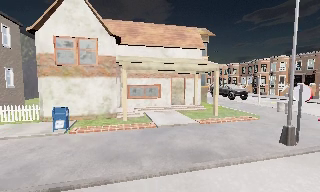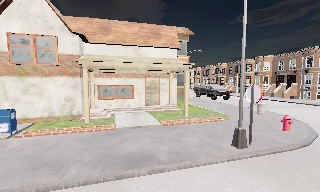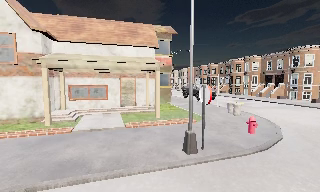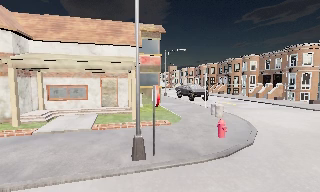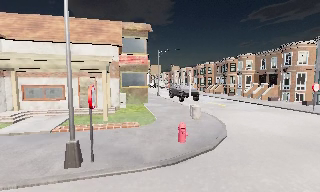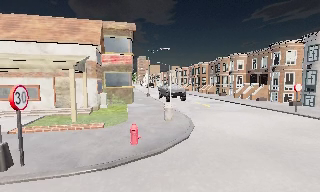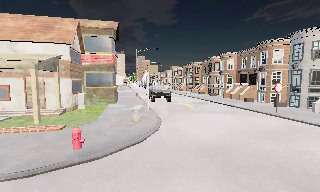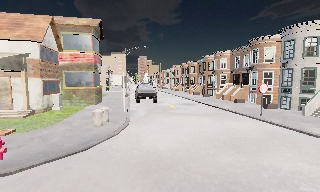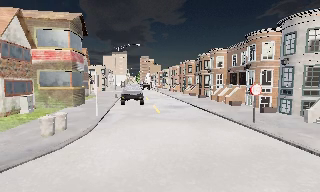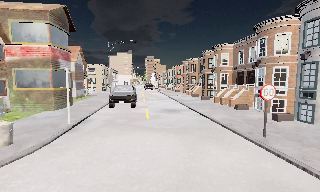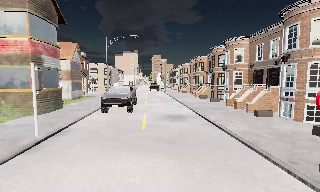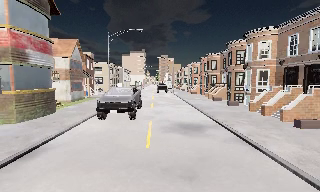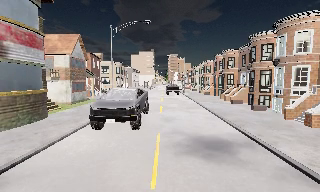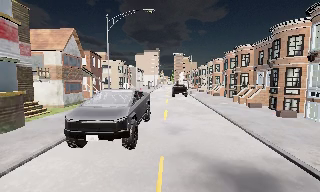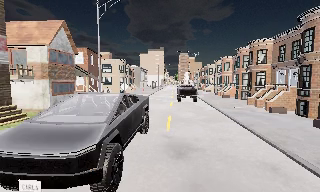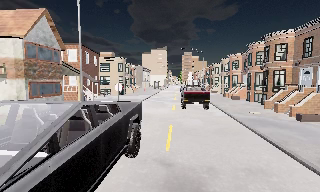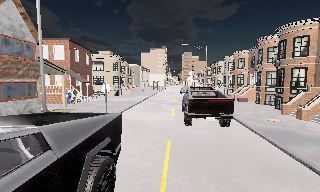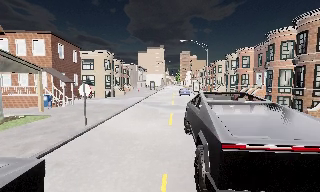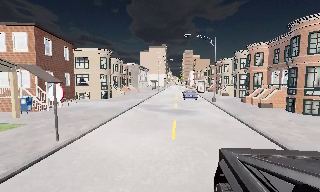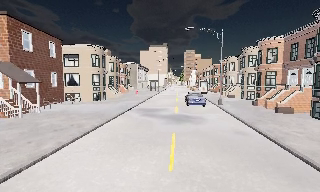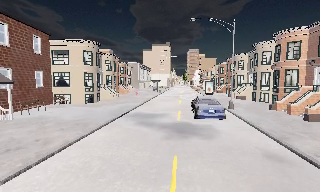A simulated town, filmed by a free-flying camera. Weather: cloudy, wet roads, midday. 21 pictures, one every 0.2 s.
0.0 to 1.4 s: The camera travels to its right, about 14 m, so close, fixed things drift to the left.
1.4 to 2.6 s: The camera pans to its left, which is counterclockwise from overhead, by about 15 degrees. It travels forward, about 14 m, so what stands in front looms larger.
2.6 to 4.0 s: The camera travels forward, about 17 m, so what stands in front looms larger.
The film runs backward here.
